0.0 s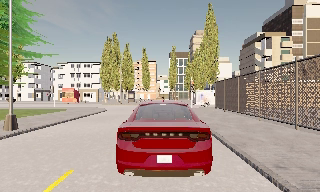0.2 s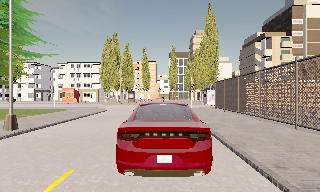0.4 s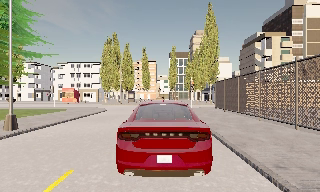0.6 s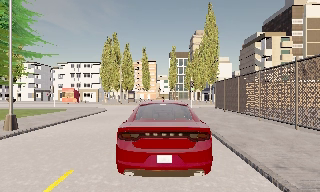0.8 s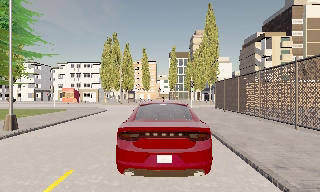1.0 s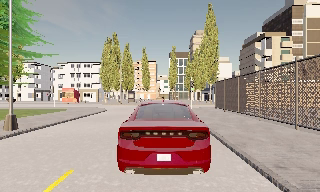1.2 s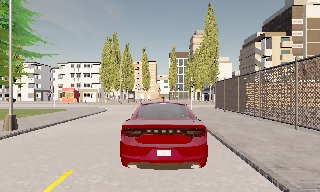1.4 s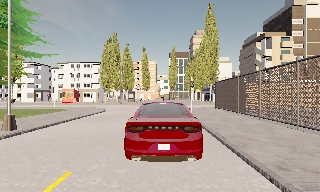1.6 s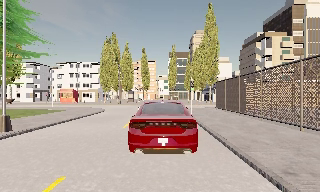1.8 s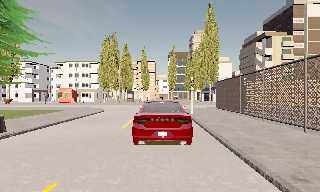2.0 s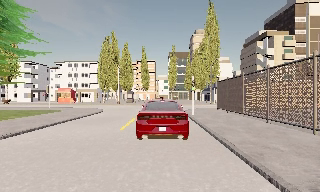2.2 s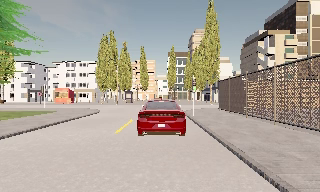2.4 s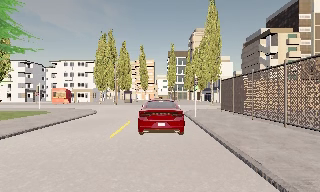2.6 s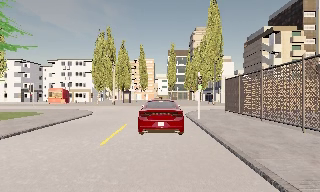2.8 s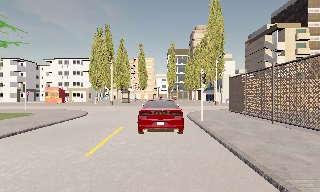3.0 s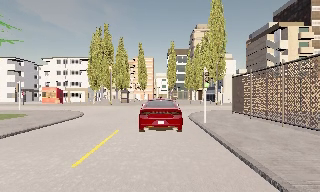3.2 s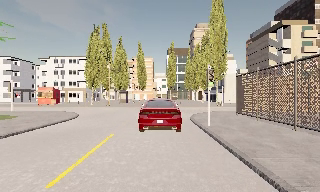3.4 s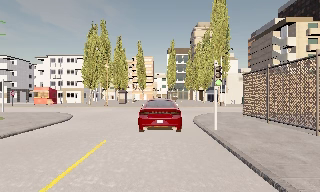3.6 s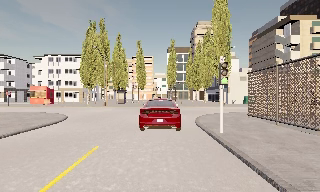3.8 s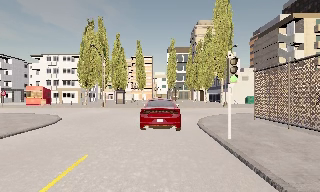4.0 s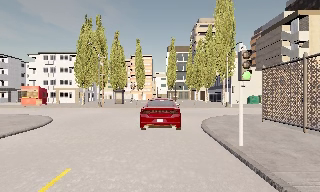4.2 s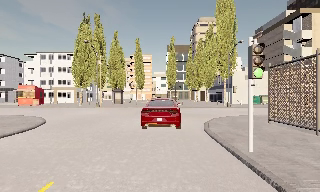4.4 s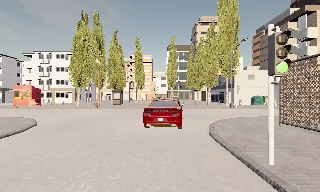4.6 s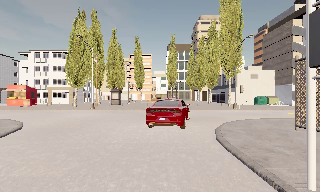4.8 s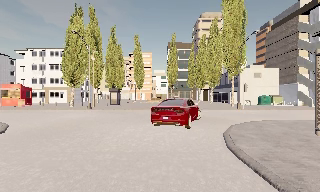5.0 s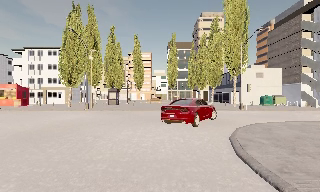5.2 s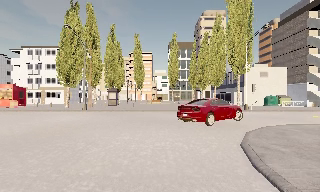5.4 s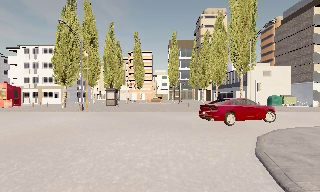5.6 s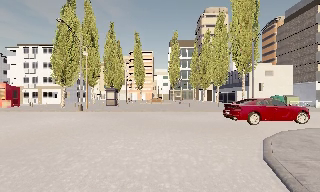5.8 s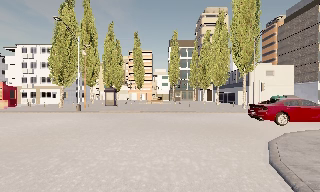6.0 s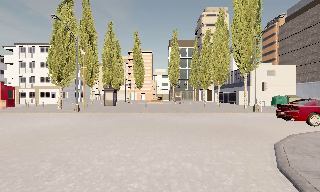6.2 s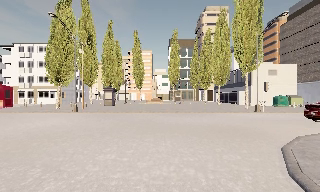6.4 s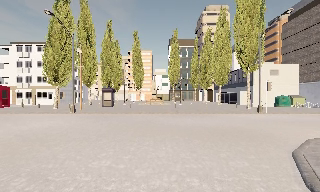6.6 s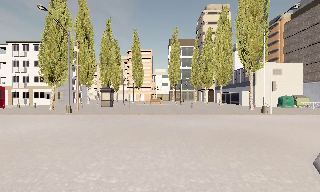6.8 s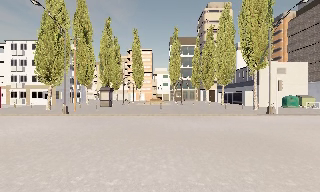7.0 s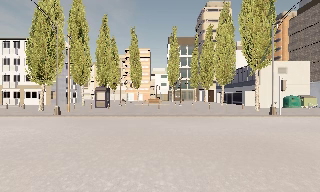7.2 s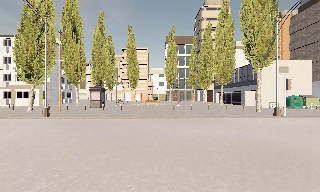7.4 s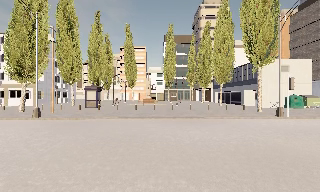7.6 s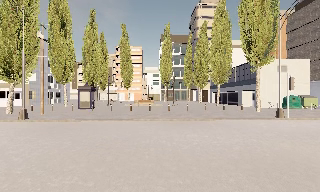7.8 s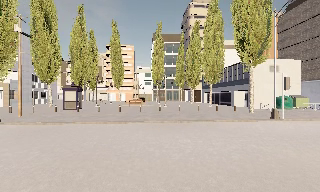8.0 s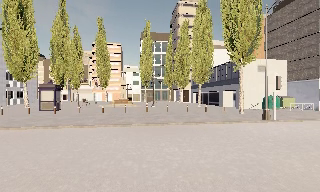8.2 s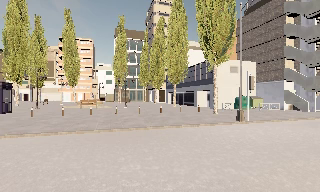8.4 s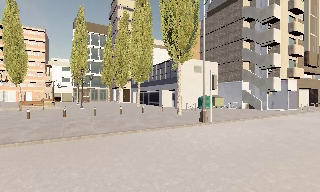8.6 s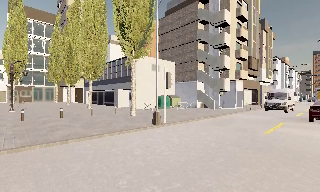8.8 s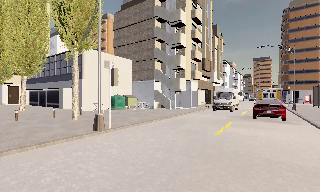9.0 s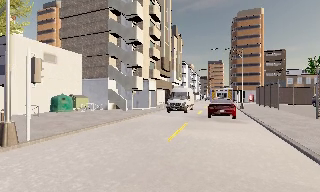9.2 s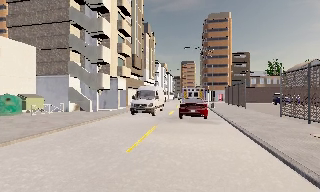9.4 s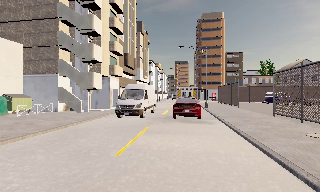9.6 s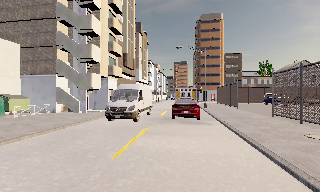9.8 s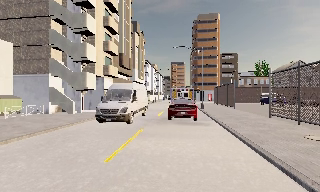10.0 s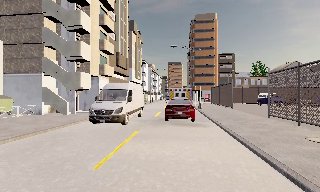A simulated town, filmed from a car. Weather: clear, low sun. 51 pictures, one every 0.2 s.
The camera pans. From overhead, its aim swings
clockwise.
The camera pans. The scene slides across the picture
to the left.
0.0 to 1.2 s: The camera keeps its place and its aim.
1.2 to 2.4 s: The camera travels forward, about 2.5 m, so what stands in front looms larger. It gains speed.
2.4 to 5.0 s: The camera travels forward, about 11 m, so what stands in front looms larger.
5.0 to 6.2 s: The camera travels forward, about 2.5 m, so what stands in front looms larger. It loses speed.
6.2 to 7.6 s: The camera travels forward, about 4.5 m, so what stands in front looms larger.
7.6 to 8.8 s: The scene slides to the left, as the camera pans about 55 degrees to its right. It travels forward, about 7 m.
8.8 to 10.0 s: The camera pans to its right, which is clockwise from overhead, by about 25 degrees. It travels forward, about 3.5 m, so what stands in front looms larger. It loses speed.
The film runs forward here.
